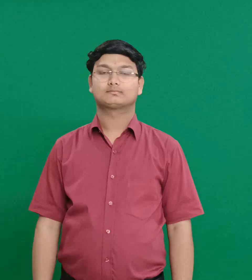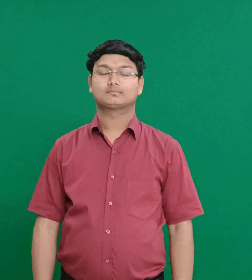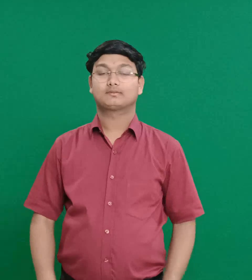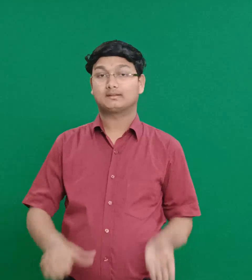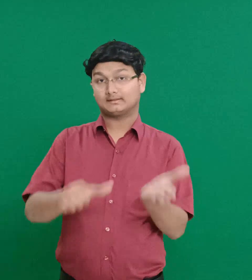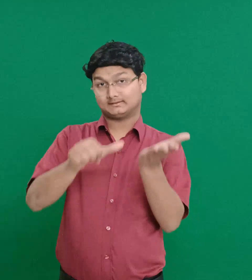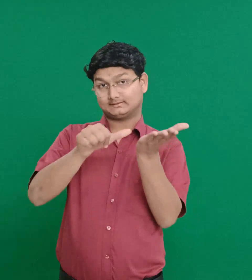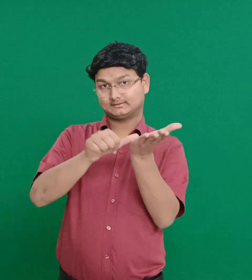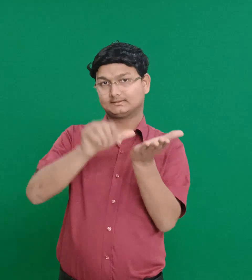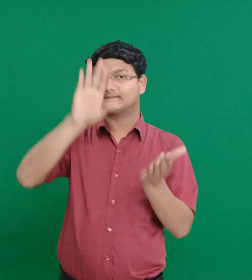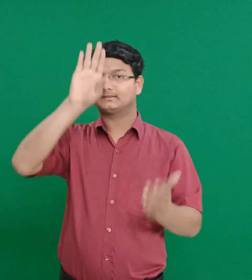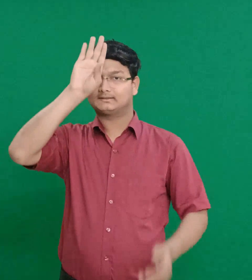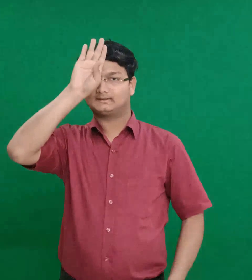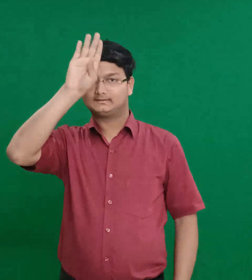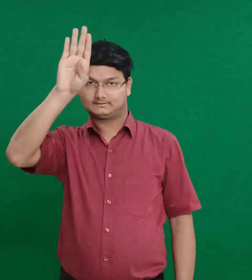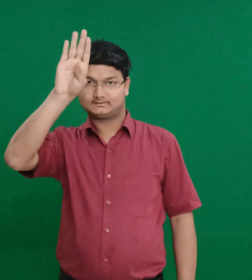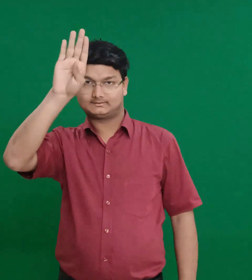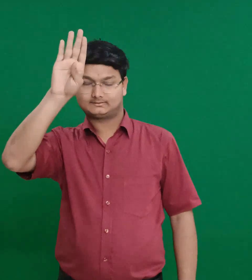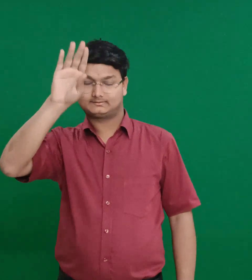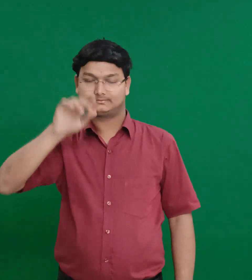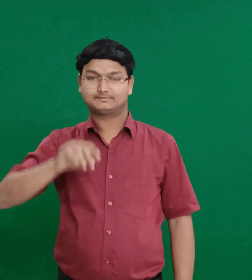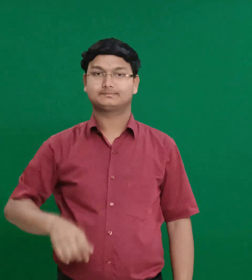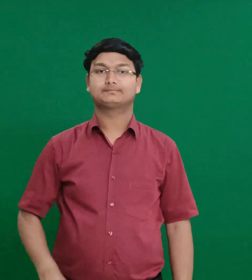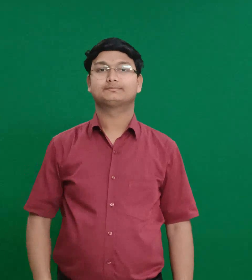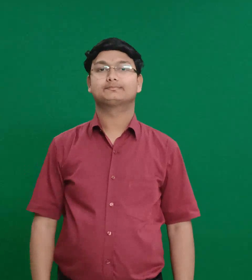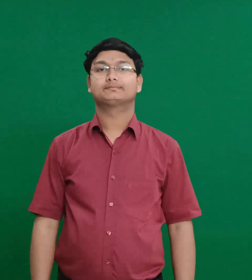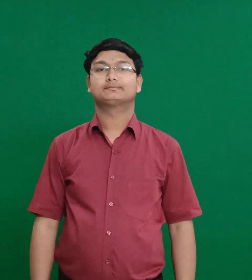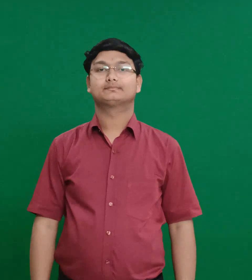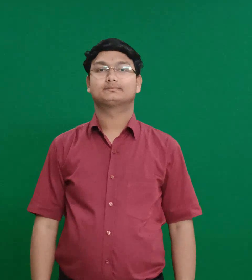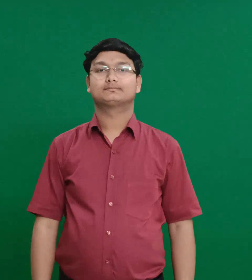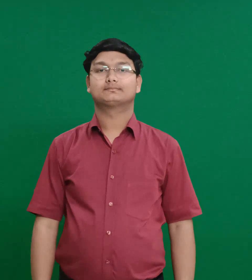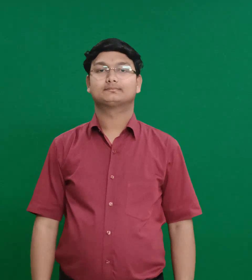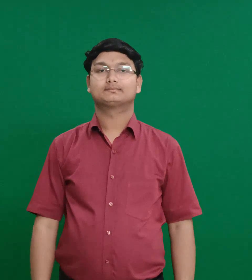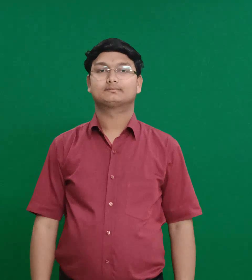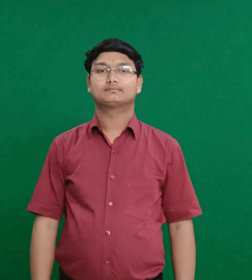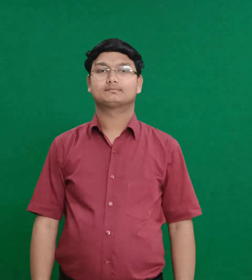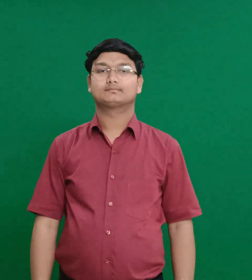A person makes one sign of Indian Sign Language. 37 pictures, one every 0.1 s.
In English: achish (king)
